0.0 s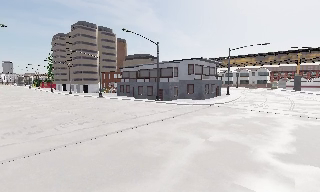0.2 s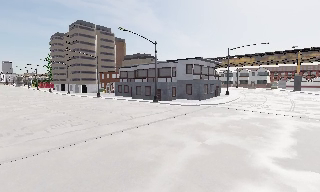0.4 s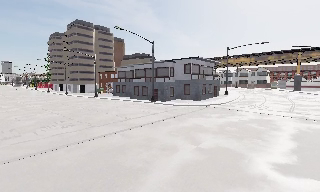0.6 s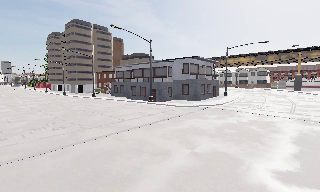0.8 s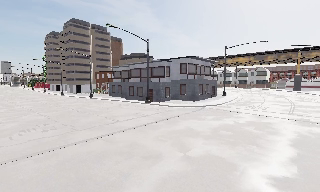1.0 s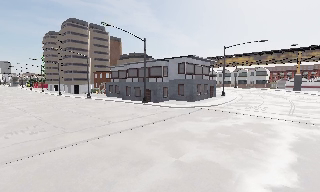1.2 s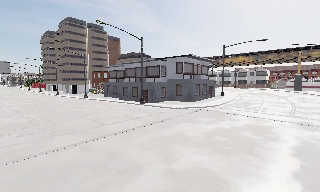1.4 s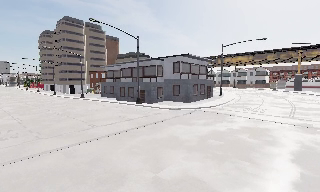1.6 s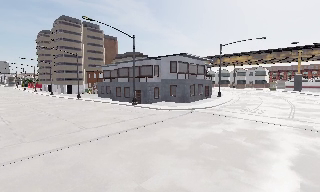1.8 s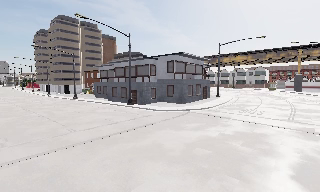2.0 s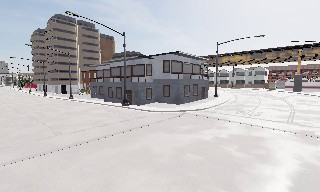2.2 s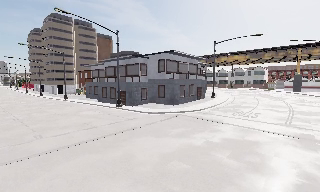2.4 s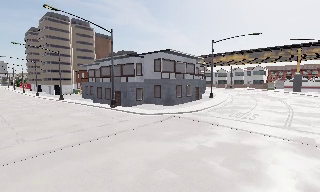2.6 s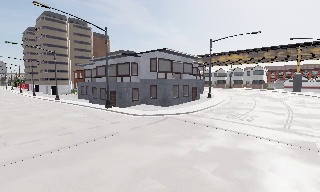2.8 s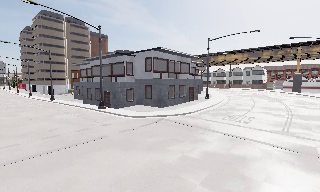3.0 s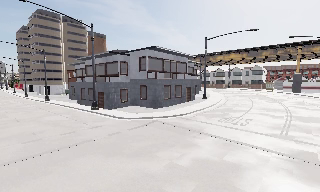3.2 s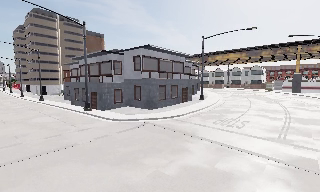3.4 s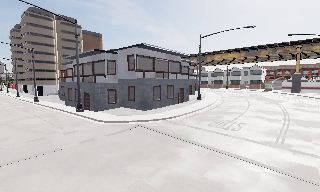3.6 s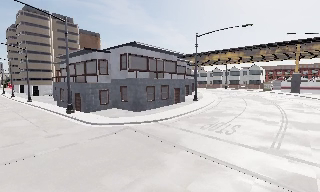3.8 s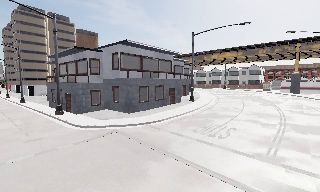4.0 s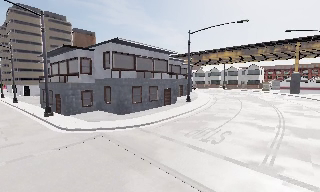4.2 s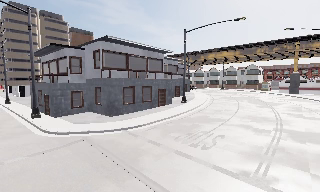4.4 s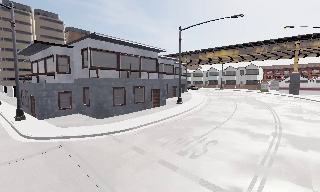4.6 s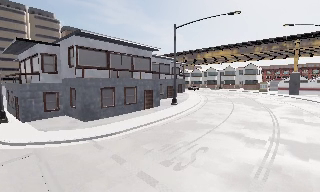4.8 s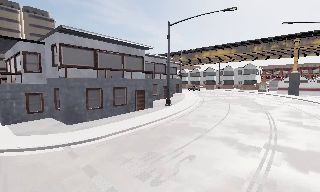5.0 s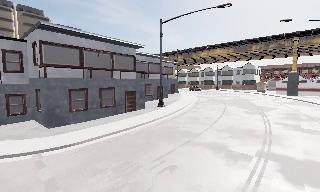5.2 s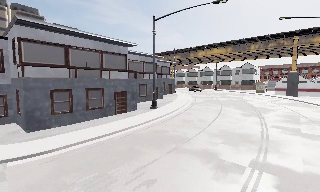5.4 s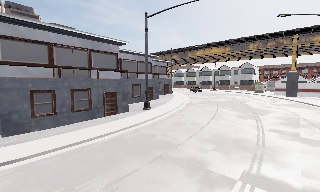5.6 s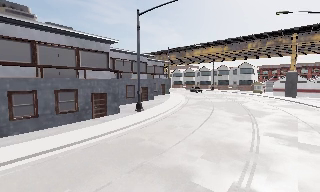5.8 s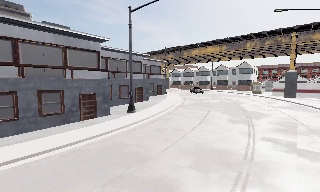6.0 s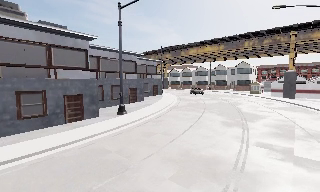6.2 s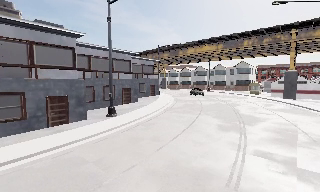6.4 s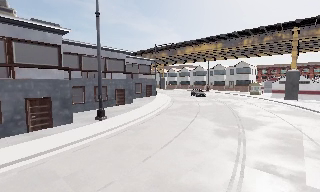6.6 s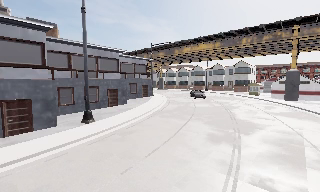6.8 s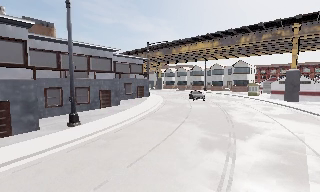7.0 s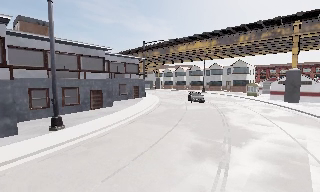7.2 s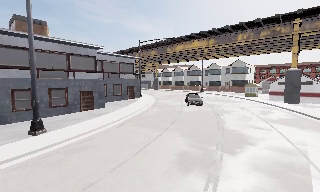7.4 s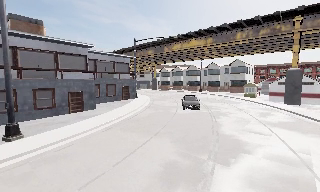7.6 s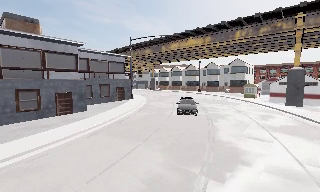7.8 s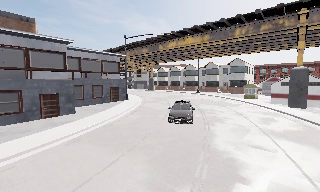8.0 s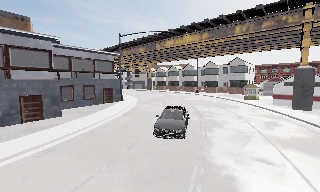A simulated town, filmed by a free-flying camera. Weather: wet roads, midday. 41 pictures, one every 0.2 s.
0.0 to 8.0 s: The camera travels forward and to its right, about 40 m, so what stands in front looms larger.
The film runs forward here.
